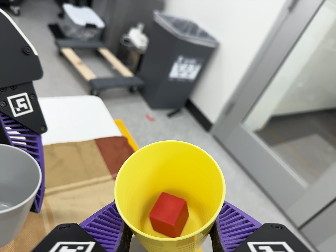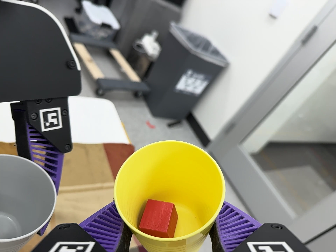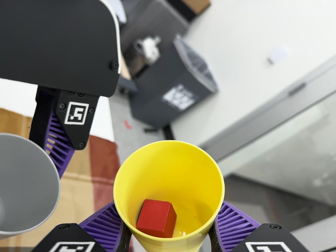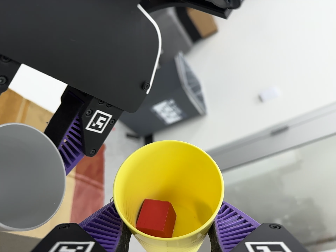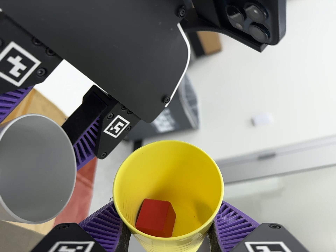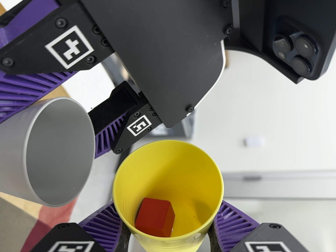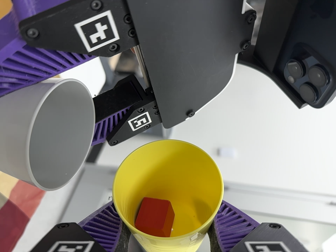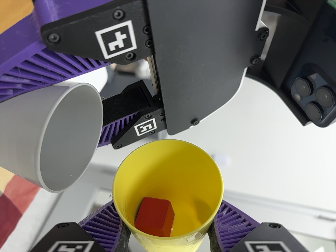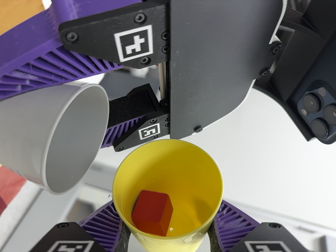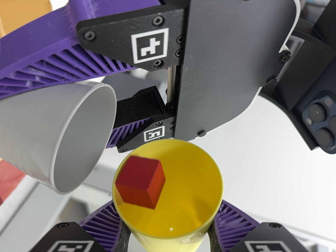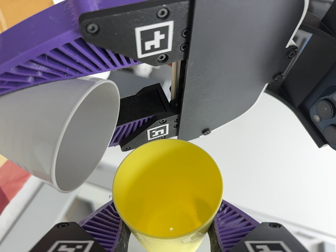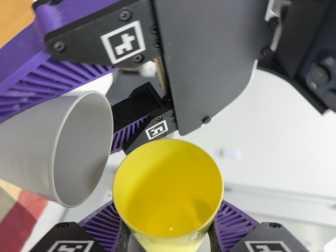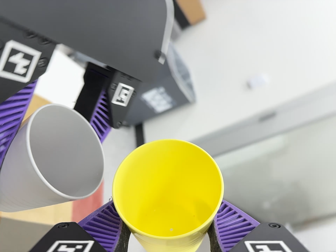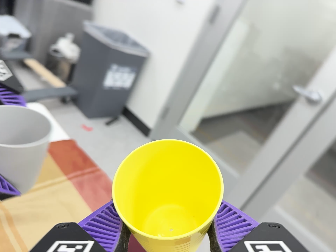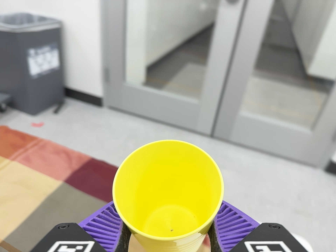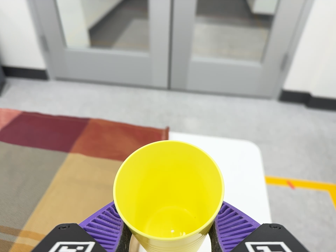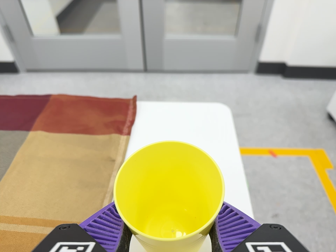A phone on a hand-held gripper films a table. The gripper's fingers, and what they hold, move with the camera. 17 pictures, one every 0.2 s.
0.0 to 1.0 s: The camera pans to its right by about 15 degrees. It travels to its left and backward, about 18 cm. Its aim tips toward the top of its view by about 10 degrees, and the scene shifts downward. It rolls about its line of sight by about 60 degrees, and the scene rotates clockwise.
1.0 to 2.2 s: The camera rolls about its line of sight by about 10 degrees, and the scene rotates clockwise.
2.2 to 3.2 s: The camera pans to its right by about 10 degrees. It travels to its right and toward the bottom of its view, about 36 cm, so close, fixed things drift to the left. Its aim tips toward the bottom of its view by about 35 degrees, and the scene shifts upward. It rolls about its line of sight by about 115 degrees, and the scene rotates counterclockwise.
The film runs forward here.
